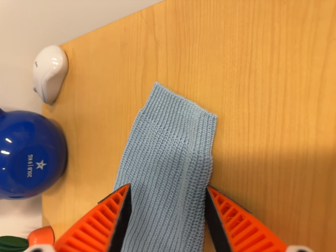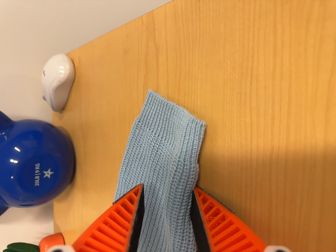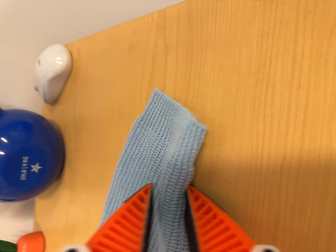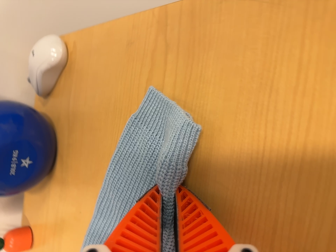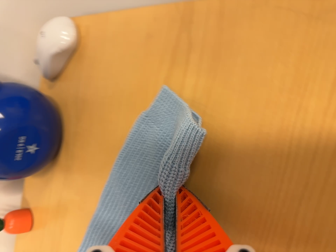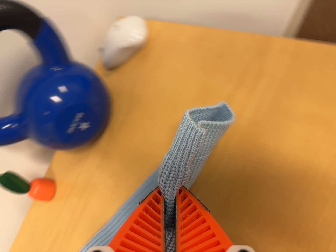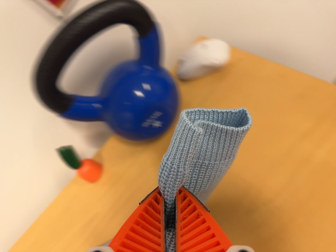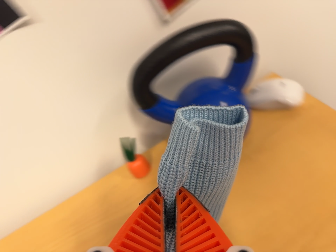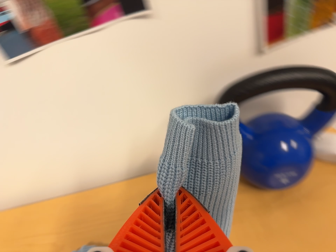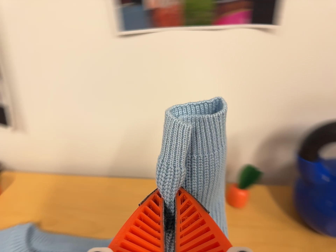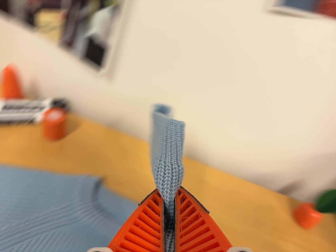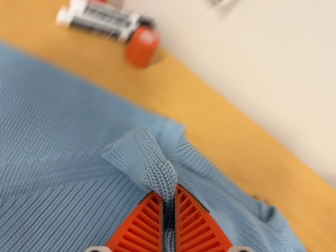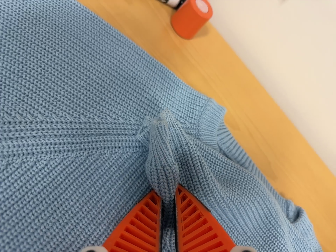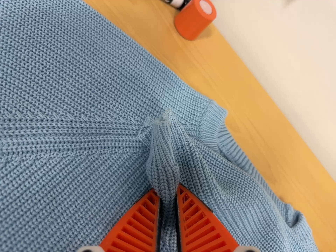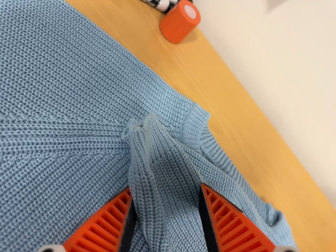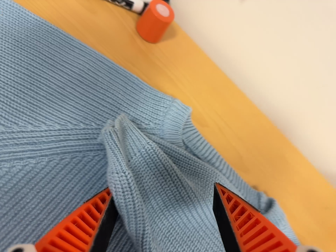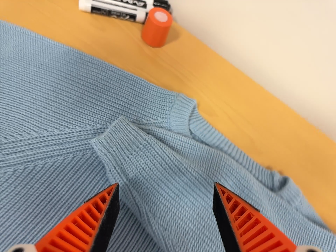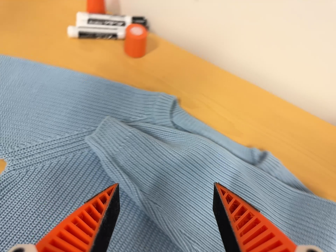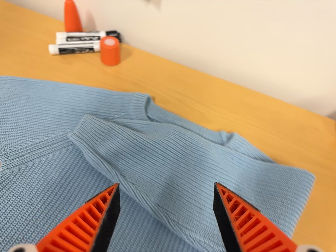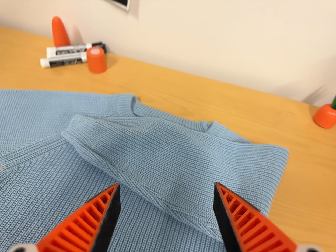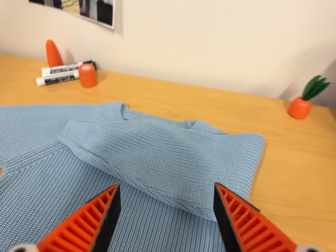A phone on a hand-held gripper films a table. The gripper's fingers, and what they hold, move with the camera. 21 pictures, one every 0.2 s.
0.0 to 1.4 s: The camera travels to its left, about 30 cm, so close, fixed things drift to the right. It rolls about its line of sight by about 60 degrees, and the scene rotates clockwise.
1.4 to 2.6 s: The camera travels to its left, about 50 cm, so close, fixed things drift to the right. Its aim tips toward the bottom of its view by about 15 degrees, and the scene shifts upward. It rolls about its line of sight by about 75 degrees, and the scene rotates clockwise.
2.6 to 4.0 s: The camera pans to its left by about 15 degrees. It travels backward, to its right and toward the bottom of its view, about 34 cm, so what stands in front gets smaller. Its aim tips toward the top of its view by about 20 degrees. It rolls about its line of sight by about 40 degrees, and the scene rotates counterclockwise.
The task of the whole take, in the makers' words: right arm across.
The film runs forward here.
